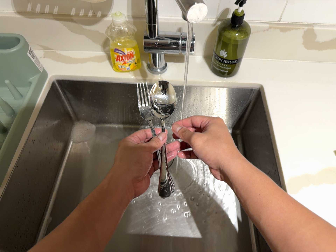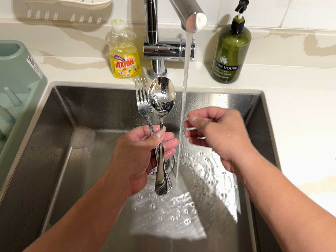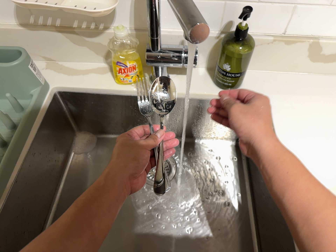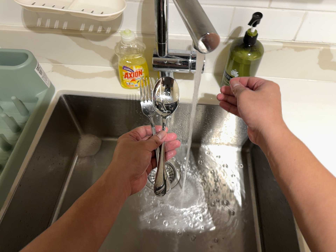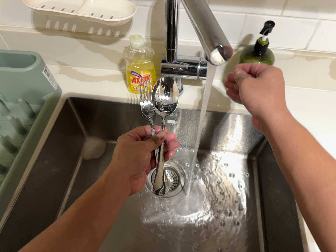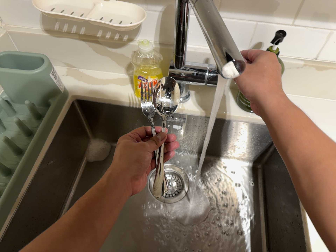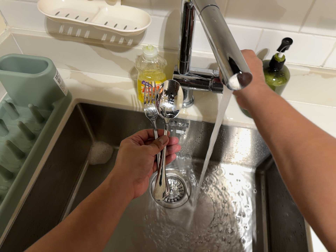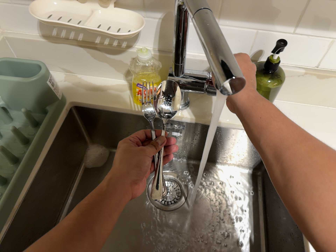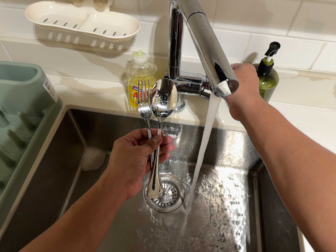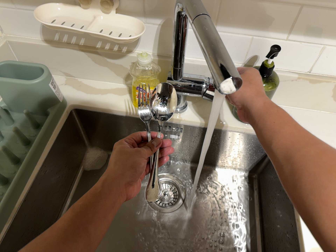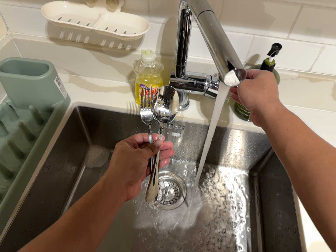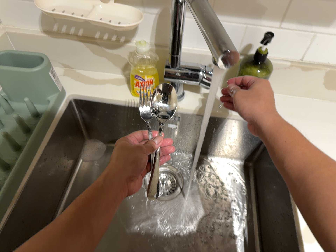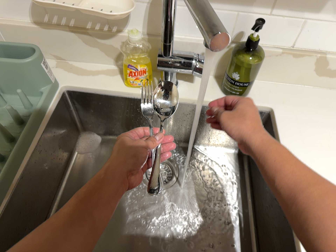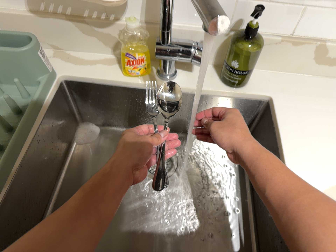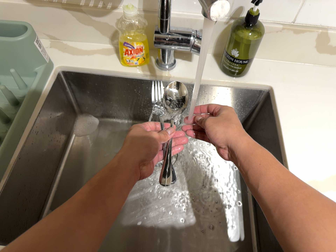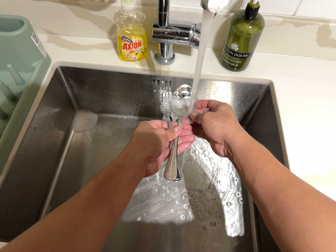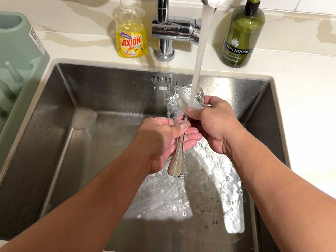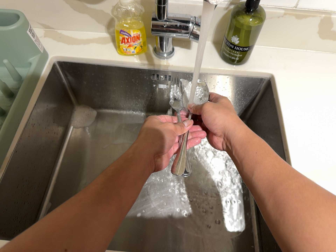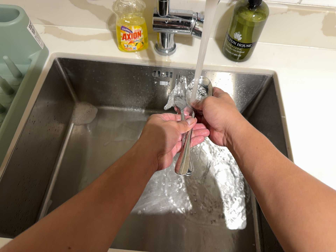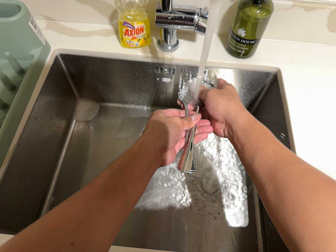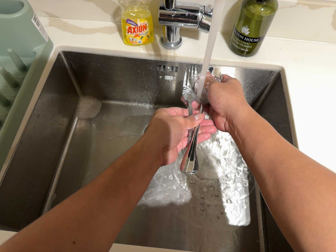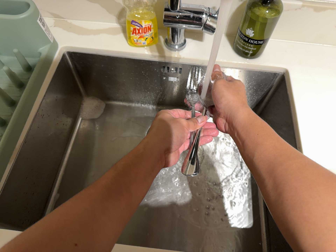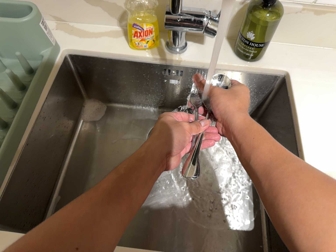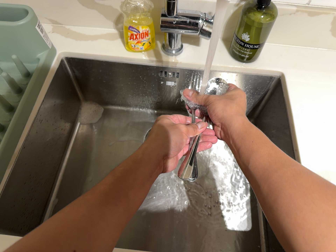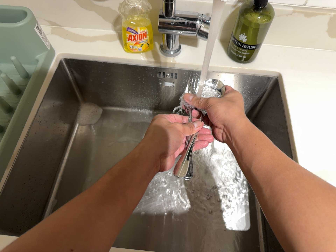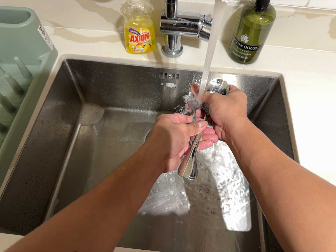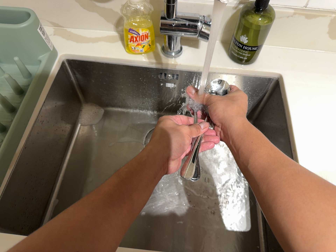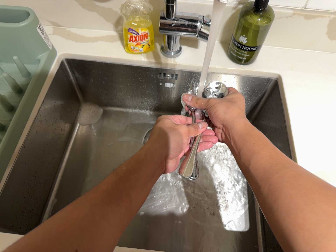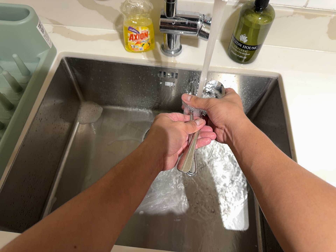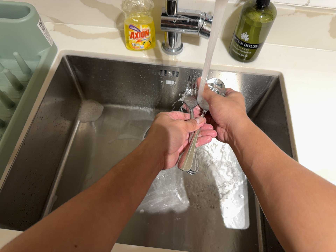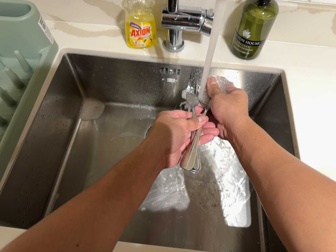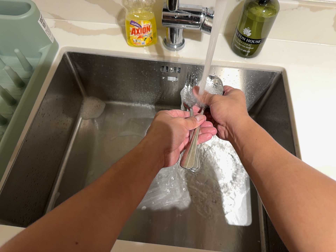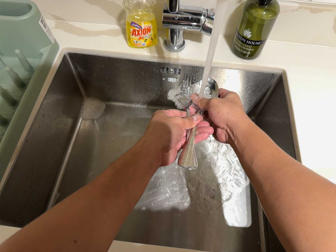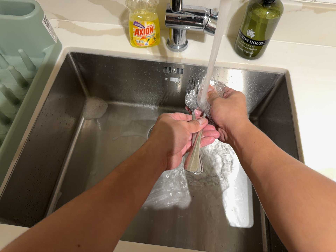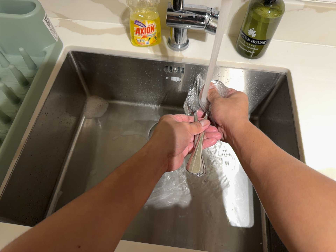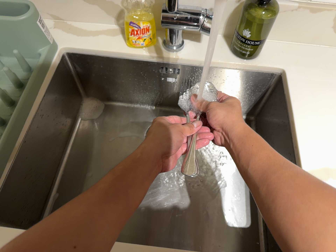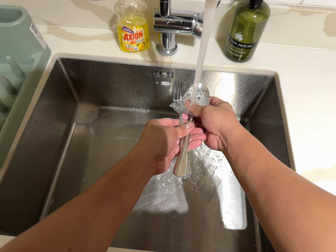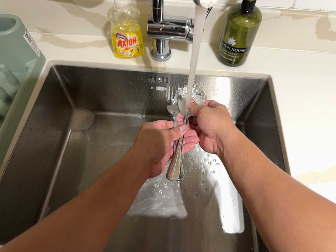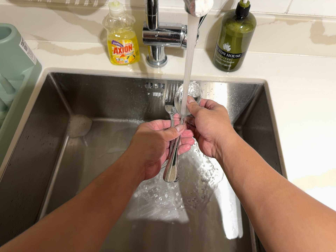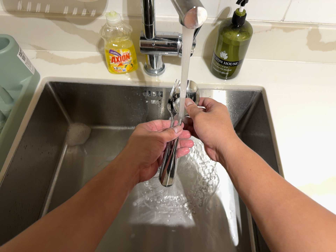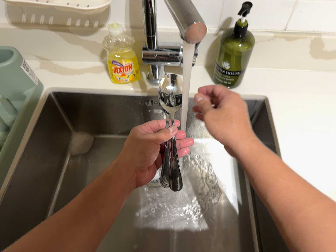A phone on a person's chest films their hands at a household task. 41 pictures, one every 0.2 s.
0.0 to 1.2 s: The camera travels toward the top of its view, about 8 cm, so close, fixed things drift downward.
1.2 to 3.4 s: The camera travels toward the bottom of its view, about 7 cm, so close, fixed things drift upward.
3.4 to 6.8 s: The camera shifts only a little, or ends up much as it began.
6.8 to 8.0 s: The camera shifts only a little, or ends up much as it began.
The film runs backward here.
